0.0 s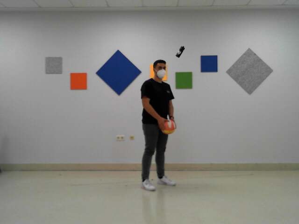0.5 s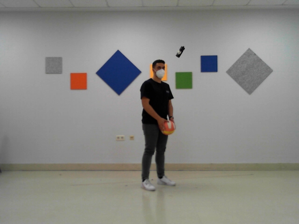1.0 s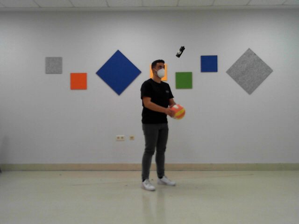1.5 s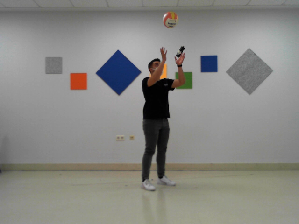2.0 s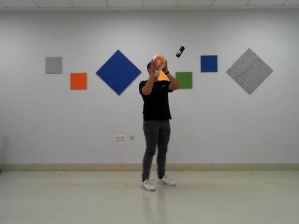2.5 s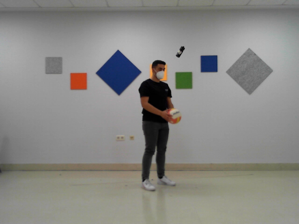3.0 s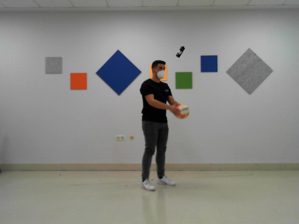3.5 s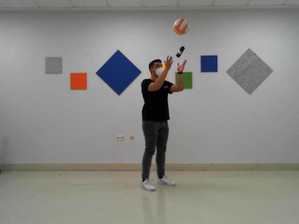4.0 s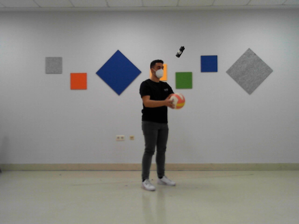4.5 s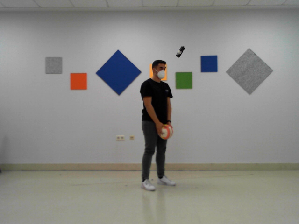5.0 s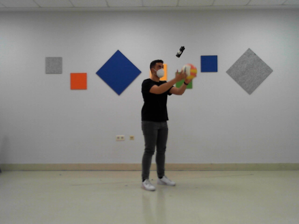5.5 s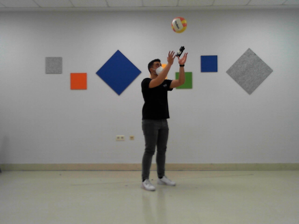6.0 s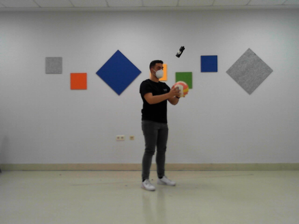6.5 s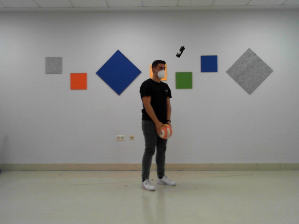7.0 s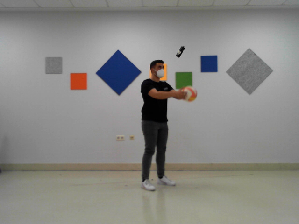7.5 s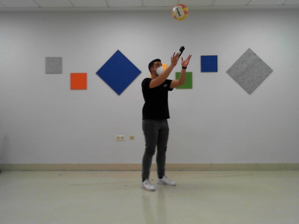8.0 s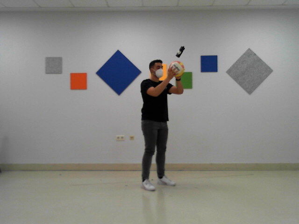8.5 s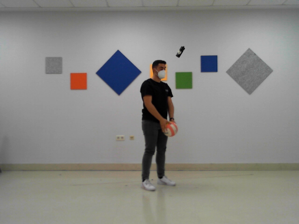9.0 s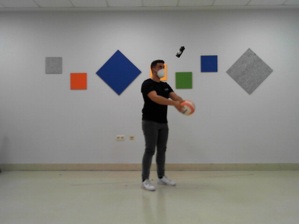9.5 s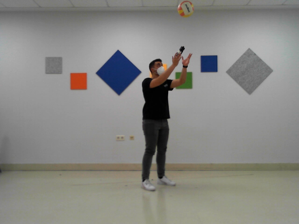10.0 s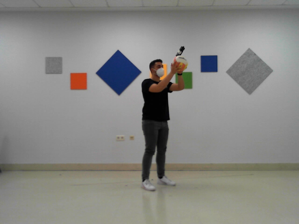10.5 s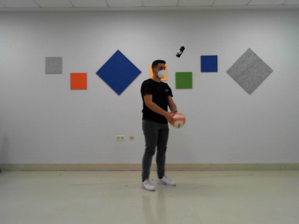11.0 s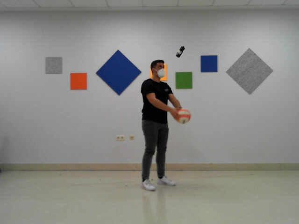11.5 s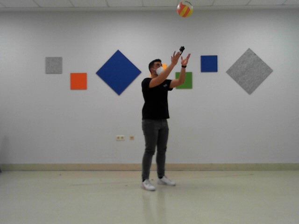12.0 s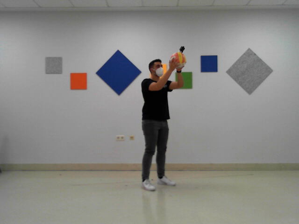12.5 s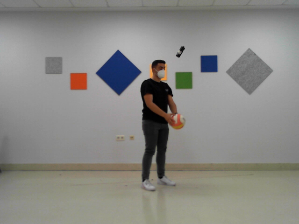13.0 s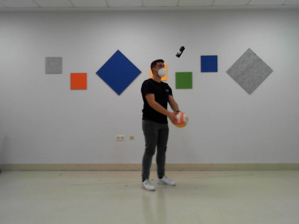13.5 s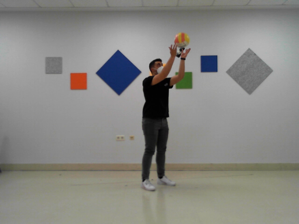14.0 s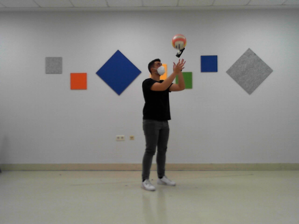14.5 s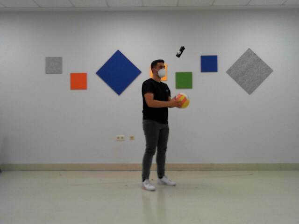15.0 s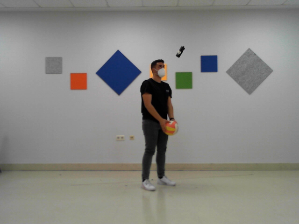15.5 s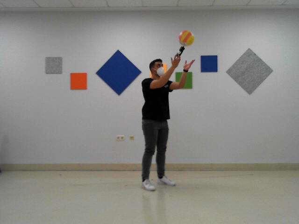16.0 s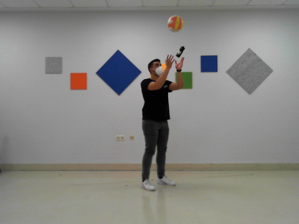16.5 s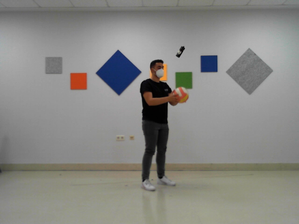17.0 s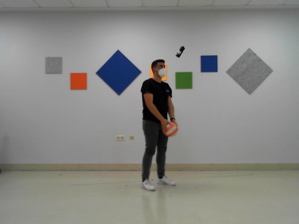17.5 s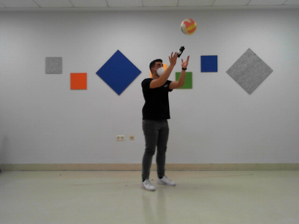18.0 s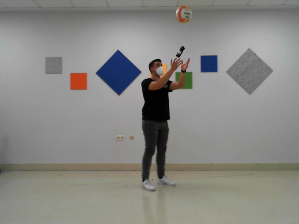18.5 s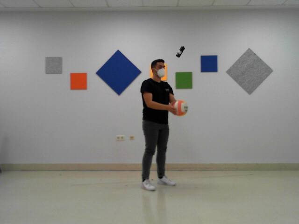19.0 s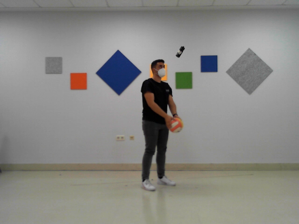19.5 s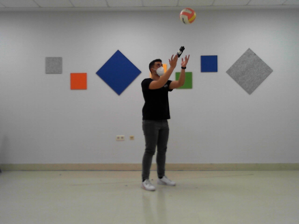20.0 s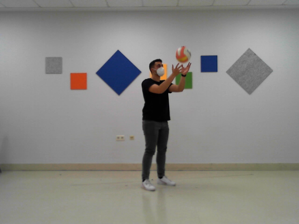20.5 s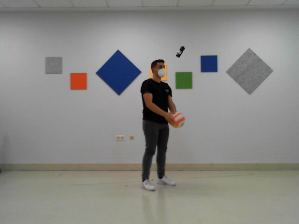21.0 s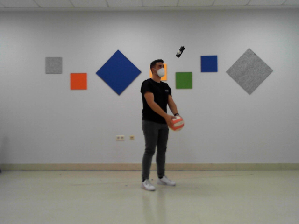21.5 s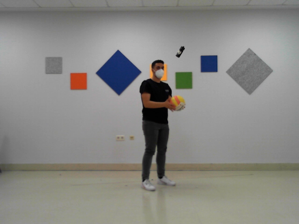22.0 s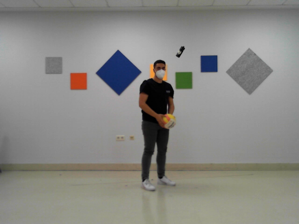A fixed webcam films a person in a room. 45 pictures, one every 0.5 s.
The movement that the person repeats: Throw up a ball and catch it.
